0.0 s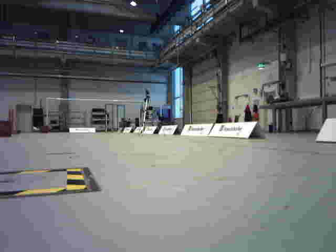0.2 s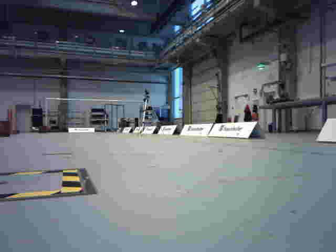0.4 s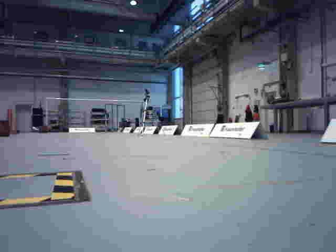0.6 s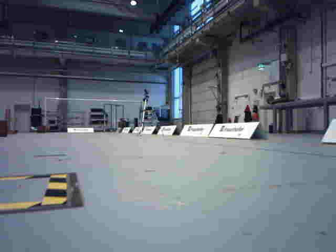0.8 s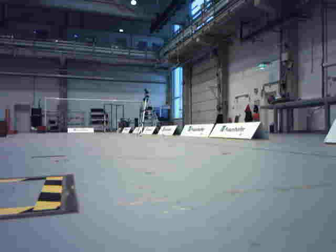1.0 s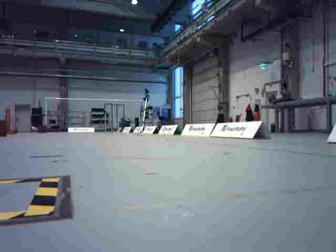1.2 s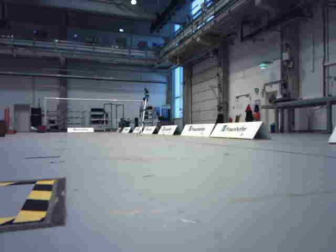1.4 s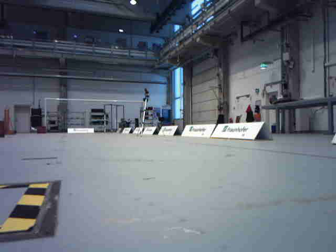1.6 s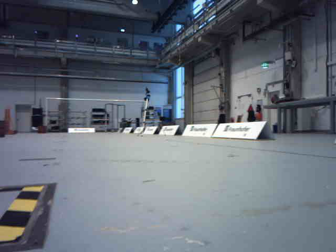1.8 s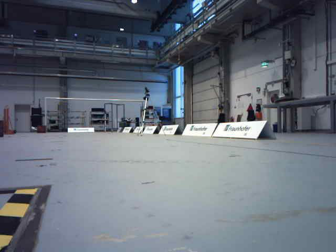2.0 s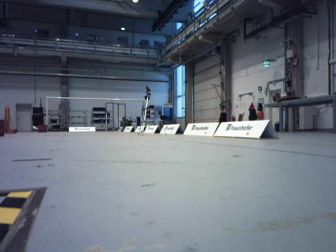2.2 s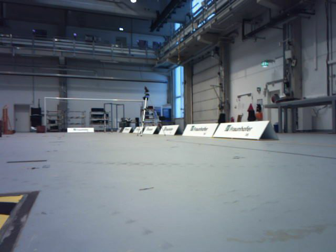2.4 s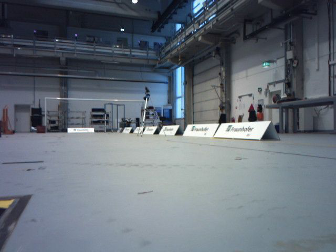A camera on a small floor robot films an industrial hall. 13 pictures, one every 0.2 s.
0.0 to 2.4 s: The camera travels forward, about 0.5 m, so what stands in front looms larger.
The film runs forward here.
